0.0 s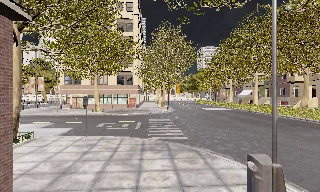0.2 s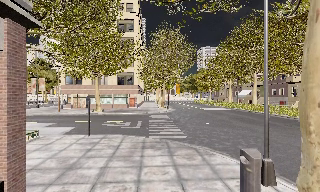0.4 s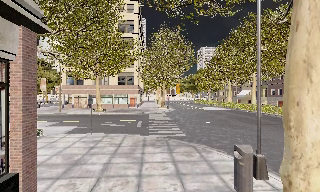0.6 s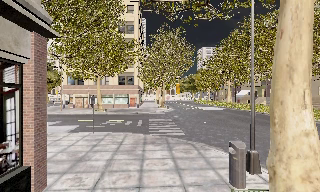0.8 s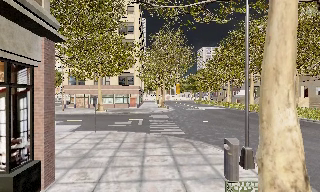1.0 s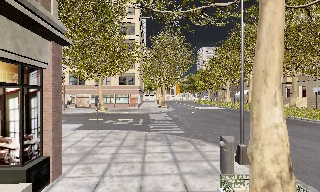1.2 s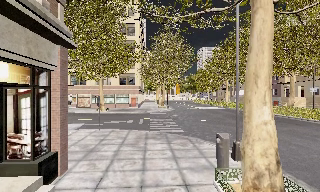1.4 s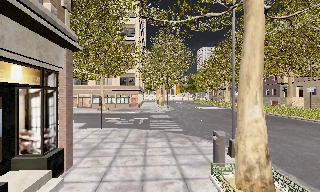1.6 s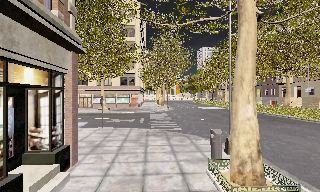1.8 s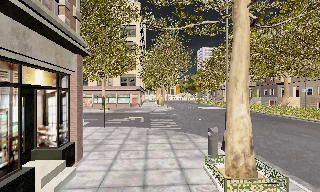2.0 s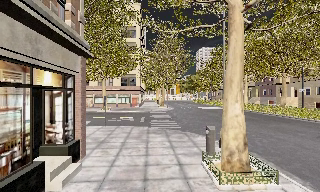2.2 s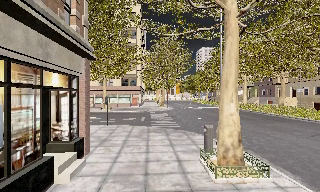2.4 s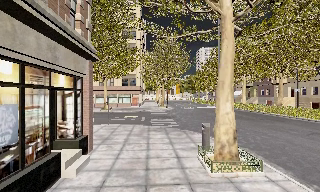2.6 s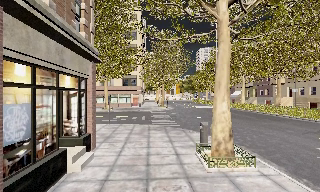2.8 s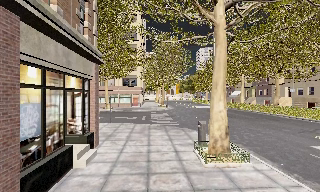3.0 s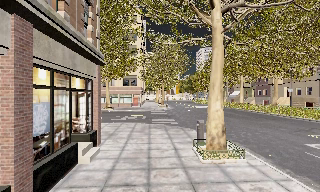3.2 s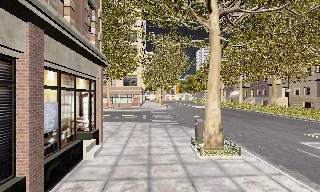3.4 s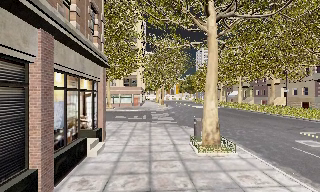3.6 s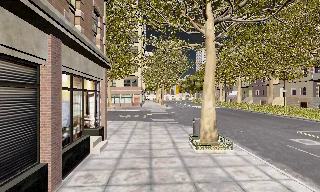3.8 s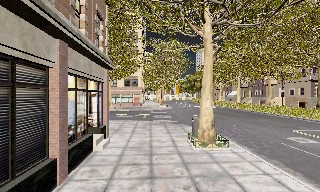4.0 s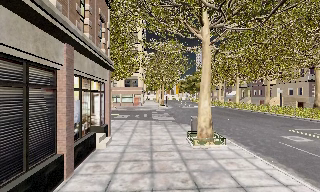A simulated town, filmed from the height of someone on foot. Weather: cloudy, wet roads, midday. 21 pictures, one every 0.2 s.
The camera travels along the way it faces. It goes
backward.
0.0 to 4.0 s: The camera travels backward, about 7 m, so what stands in front gets smaller.
The film runs backward here.
